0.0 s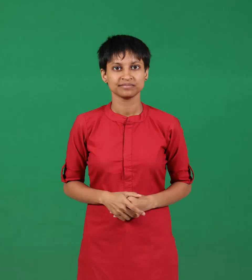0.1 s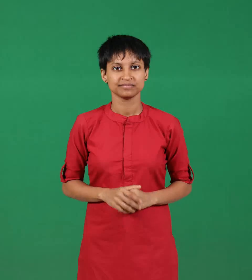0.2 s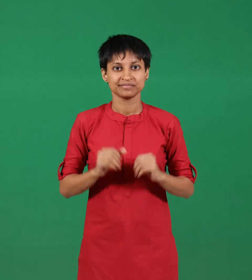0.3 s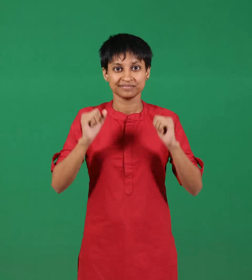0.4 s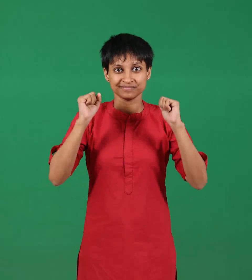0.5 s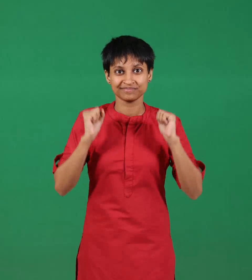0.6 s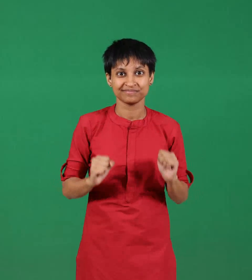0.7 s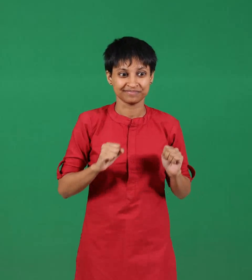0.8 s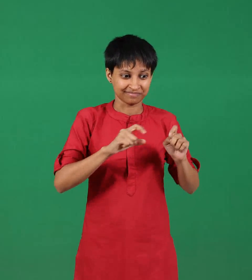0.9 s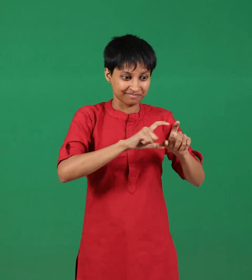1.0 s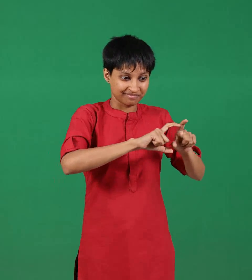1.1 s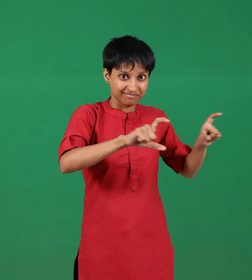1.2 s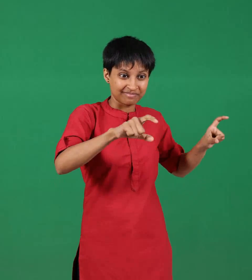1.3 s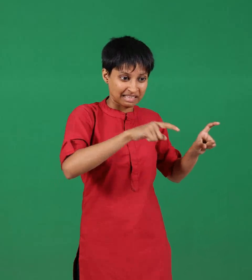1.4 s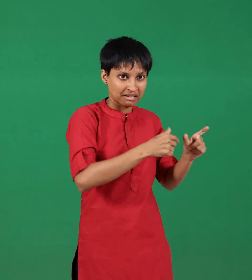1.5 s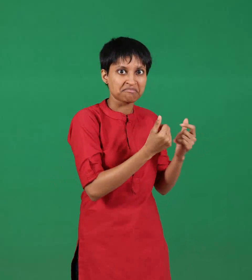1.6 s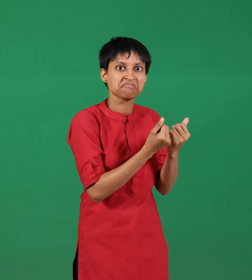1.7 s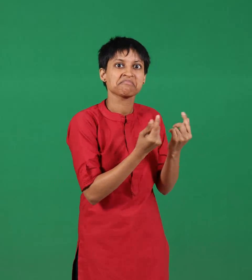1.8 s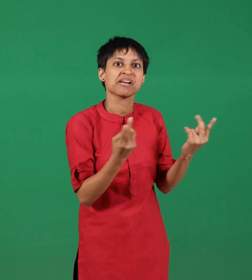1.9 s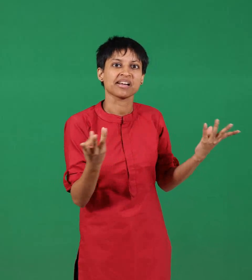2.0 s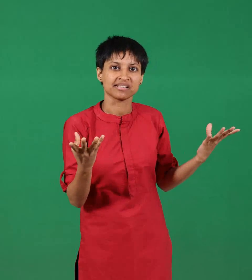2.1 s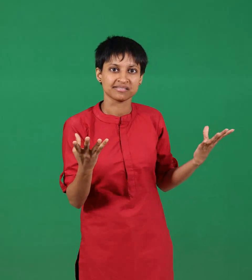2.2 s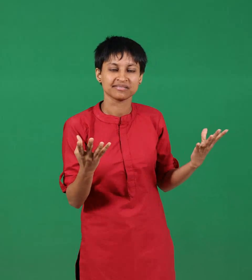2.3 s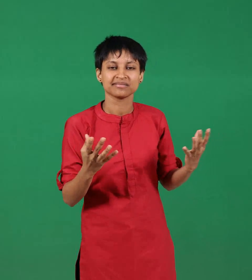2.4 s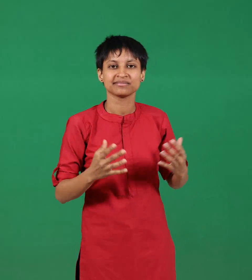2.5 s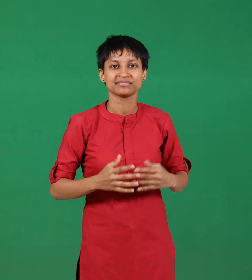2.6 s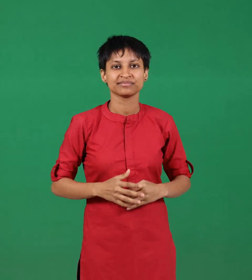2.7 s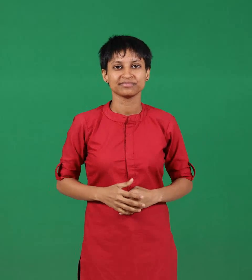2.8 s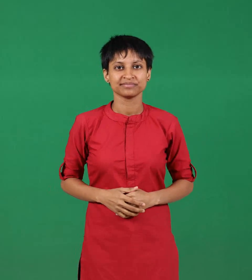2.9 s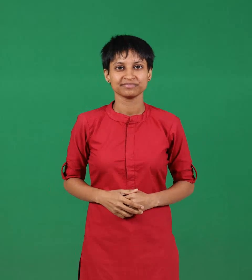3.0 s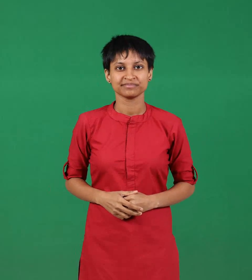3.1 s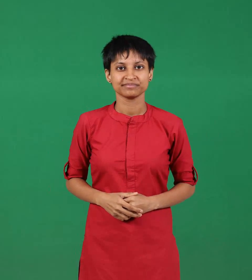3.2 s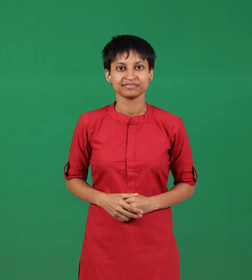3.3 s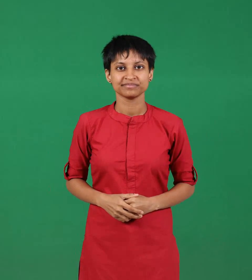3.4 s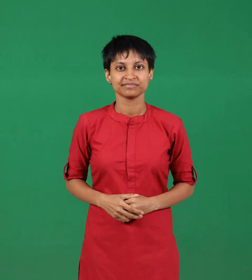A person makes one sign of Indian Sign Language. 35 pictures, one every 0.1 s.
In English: benches
